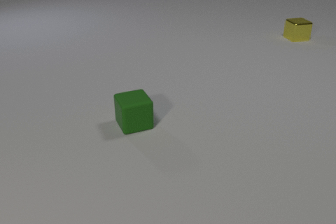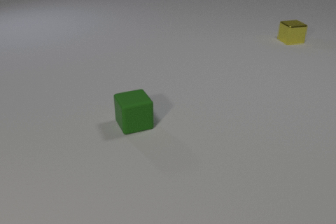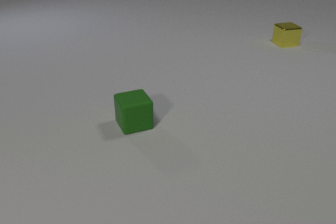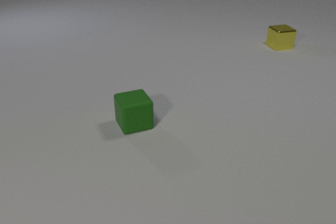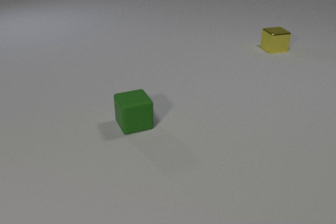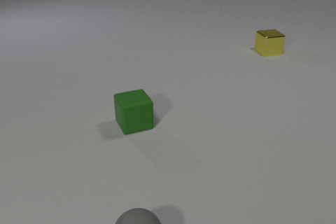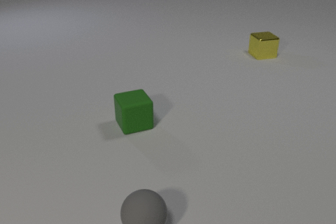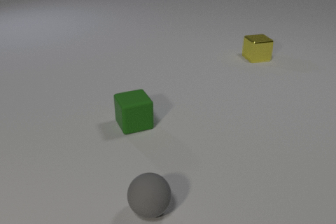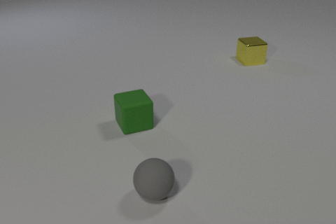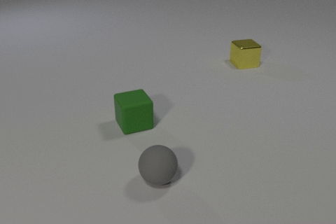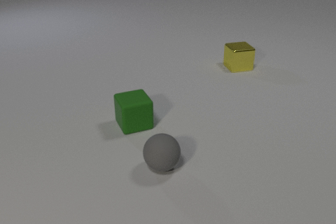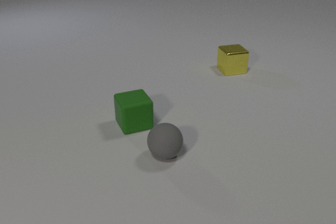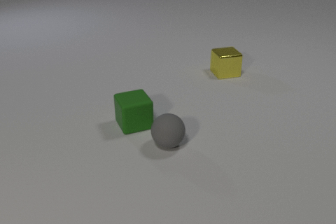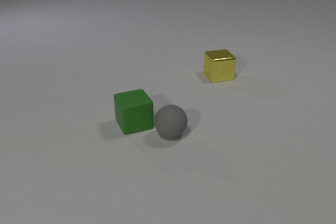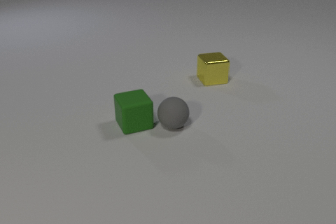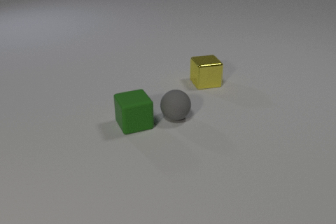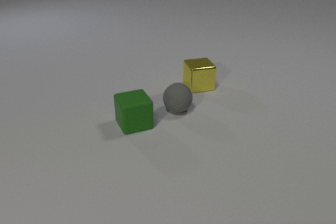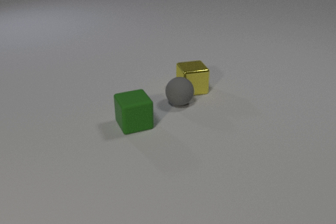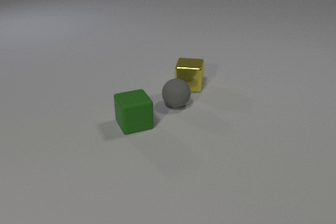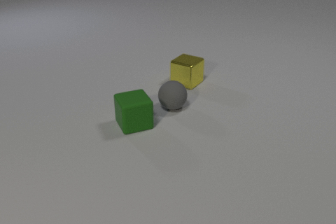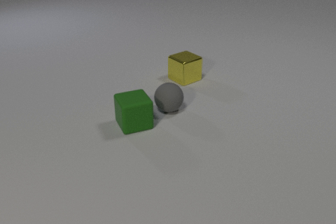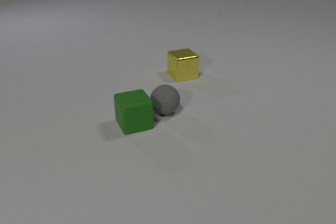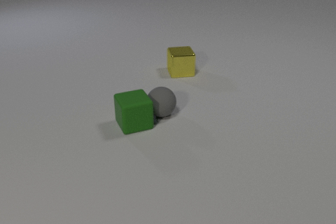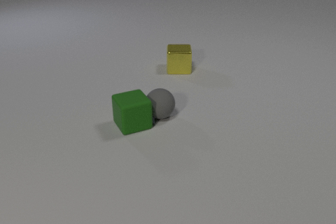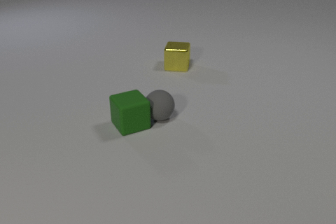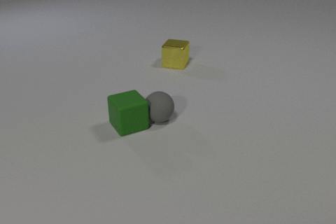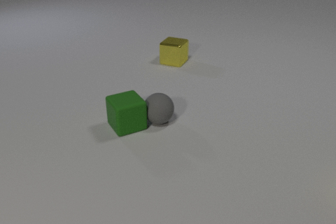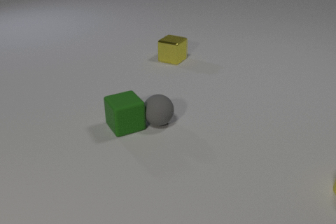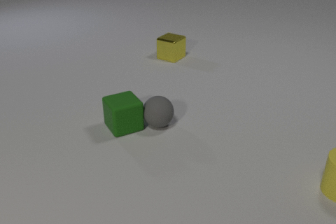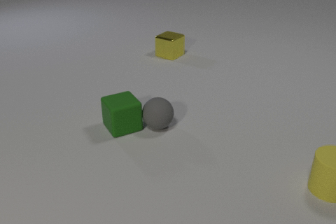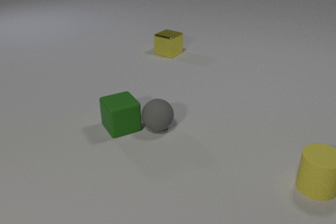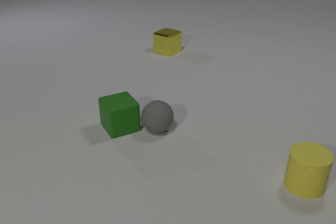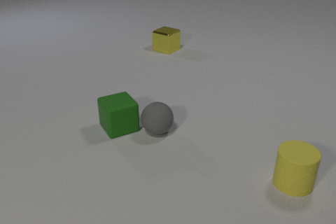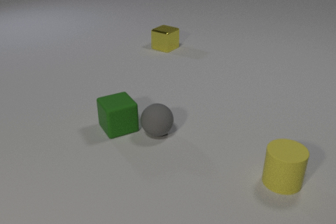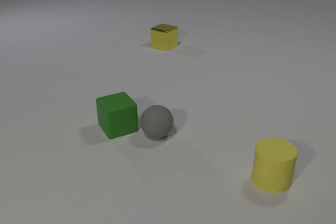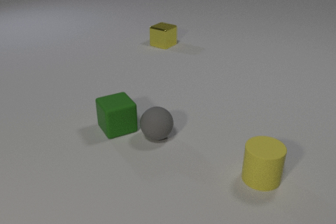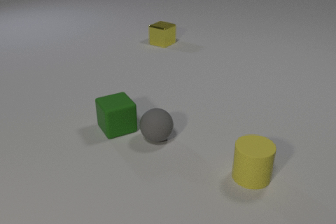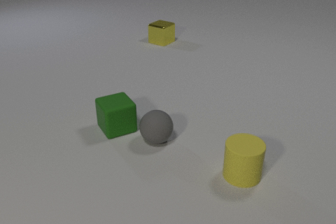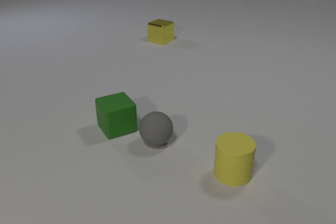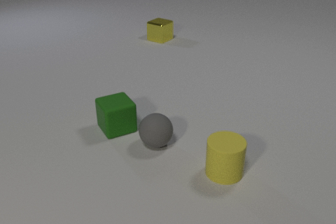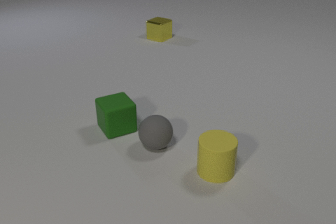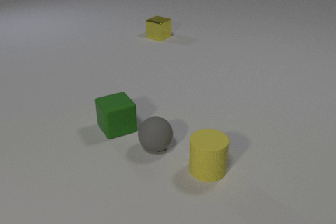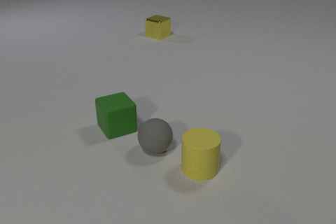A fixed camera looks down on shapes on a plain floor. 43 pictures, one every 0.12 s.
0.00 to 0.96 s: The gray rubber sphere comes in at the bottom edge, rolls away from the camera. The yellow metal cube slides toward the camera and to the left.
0.96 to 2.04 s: The gray rubber sphere rolls away from the camera. The yellow metal cube slides toward the camera and to the left. The gray rubber sphere and the yellow metal cube collide.
2.04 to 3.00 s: The gray rubber sphere rolls toward the camera and to the left. The yellow metal cube slides away from the camera, spins clockwise seen from above by about 120 degrees, its near face sliding to the left. The gray rubber sphere and the green rubber cube collide.
3.00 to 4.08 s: The gray rubber sphere rolls toward the camera. The yellow metal cube slides away from the camera. The green rubber cube slides to the left. The yellow rubber cylinder comes in at the right edge, slides to the left.
4.08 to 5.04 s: The gray rubber sphere rolls toward the camera. The yellow metal cube slides away from the camera. The yellow rubber cylinder slides to the left.
How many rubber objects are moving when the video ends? 2.
What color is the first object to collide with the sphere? yellow.
Are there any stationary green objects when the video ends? yes.
